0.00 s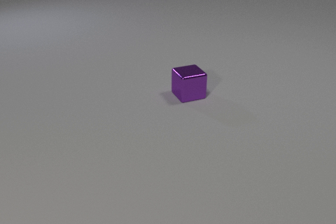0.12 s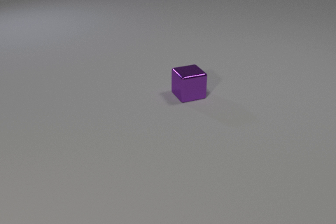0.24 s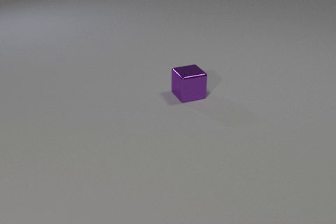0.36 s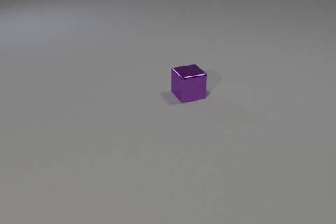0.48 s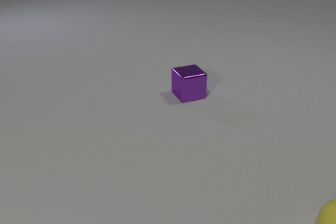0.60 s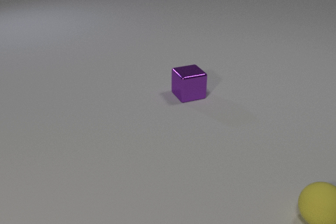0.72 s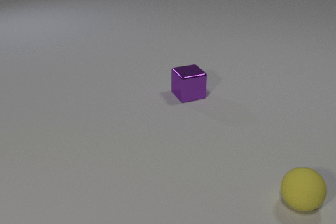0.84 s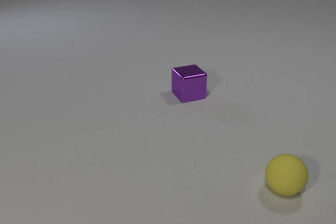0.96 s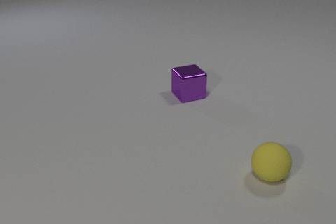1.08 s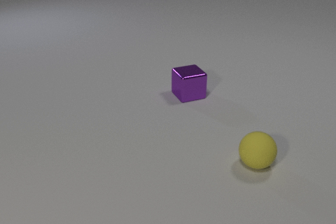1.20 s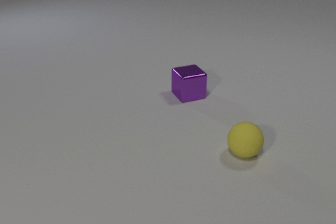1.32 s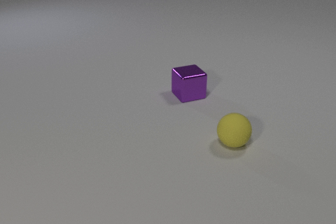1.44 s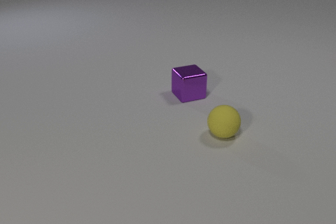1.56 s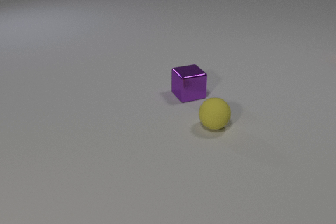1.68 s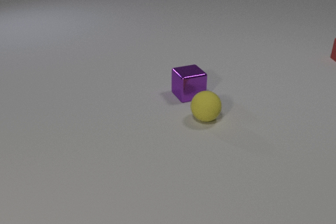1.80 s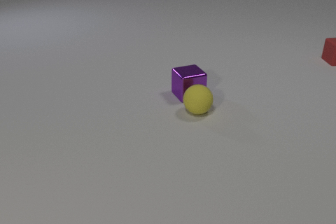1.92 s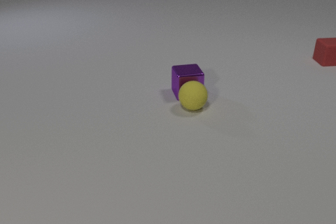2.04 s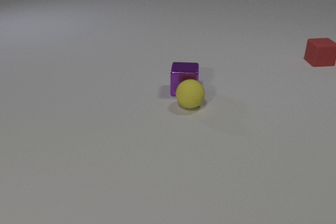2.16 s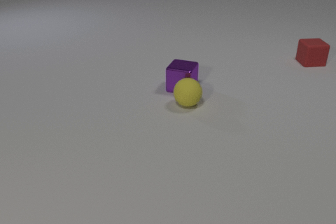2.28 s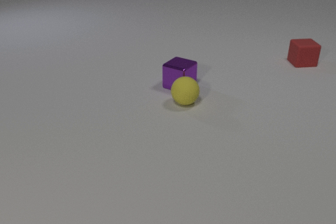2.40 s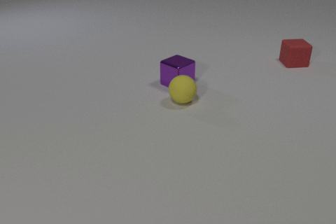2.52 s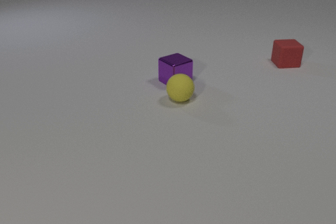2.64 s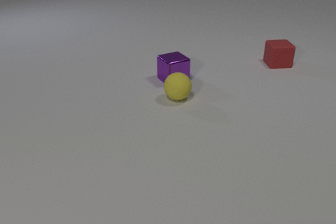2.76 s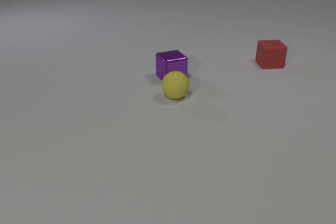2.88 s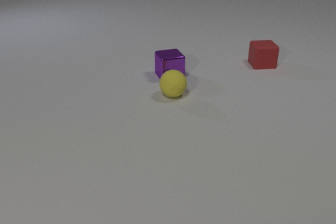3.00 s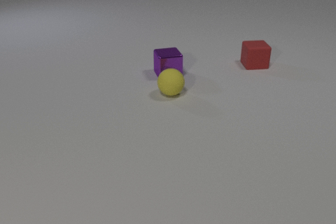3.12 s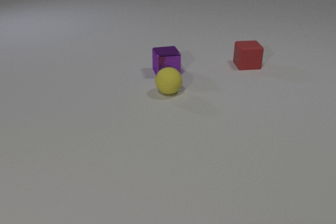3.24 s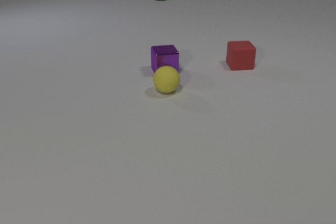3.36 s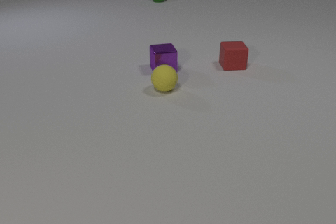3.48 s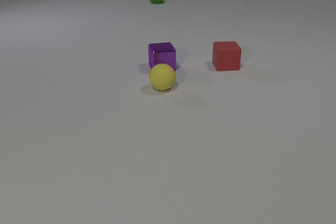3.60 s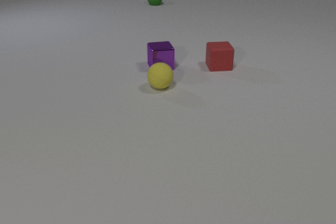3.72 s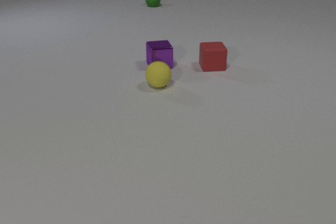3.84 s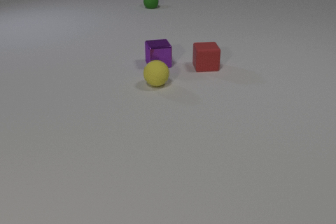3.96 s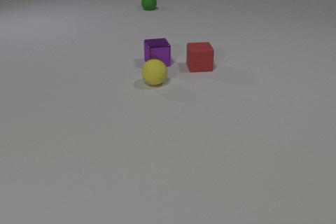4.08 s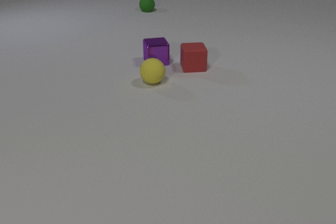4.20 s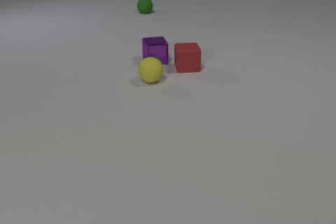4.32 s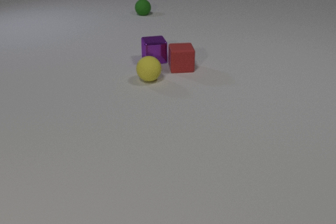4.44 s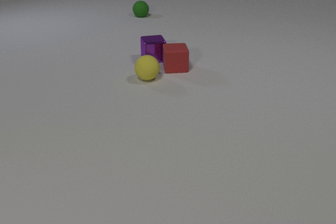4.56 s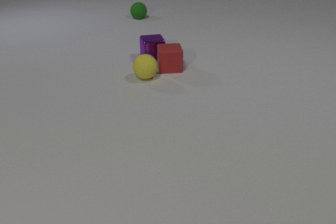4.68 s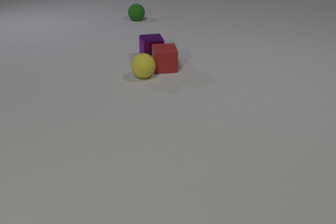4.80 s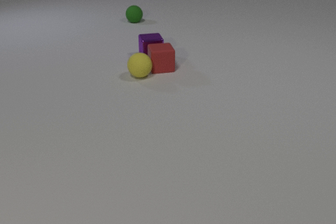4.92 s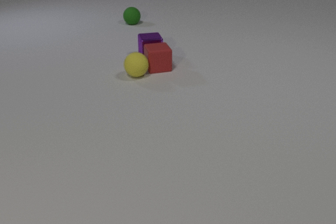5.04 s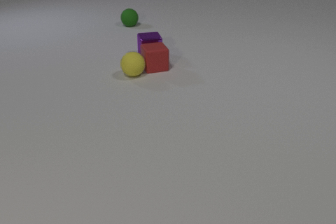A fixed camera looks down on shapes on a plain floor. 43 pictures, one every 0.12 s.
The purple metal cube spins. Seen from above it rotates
clockwise.
The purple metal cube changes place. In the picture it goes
away from the camera.
0.00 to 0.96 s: The yellow rubber sphere comes in at the right edge, rolls to the left and away from the camera.
0.96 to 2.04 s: The yellow rubber sphere rolls away from the camera and to the left. The purple metal cube slides away from the camera, spins clockwise seen from above by about 30 degrees, its near face sliding to the left. The red rubber cube comes in at the right edge, slides to the left and toward the camera. The yellow rubber sphere and the purple metal cube collide.
2.04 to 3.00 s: The yellow rubber sphere rolls away from the camera and to the left. The purple metal cube slides away from the camera and to the left, spins so that its near face slides to the left, clockwise seen from above. The red rubber cube slides to the left and toward the camera.
3.00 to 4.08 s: The yellow rubber sphere rolls away from the camera and to the left. The purple metal cube slides away from the camera. The red rubber cube slides to the left. The green rubber sphere comes in at the top edge, rolls toward the camera.
4.08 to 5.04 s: The yellow rubber sphere rolls to the left and away from the camera. The purple metal cube slides away from the camera. The red rubber cube slides to the left. The green rubber sphere rolls toward the camera. The yellow rubber sphere and the red rubber cube collide.
How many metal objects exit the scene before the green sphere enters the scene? 0.
What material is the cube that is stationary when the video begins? metal.
How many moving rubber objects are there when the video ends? 3.
